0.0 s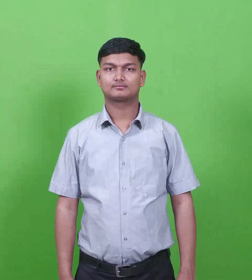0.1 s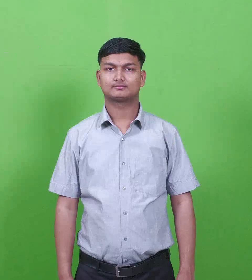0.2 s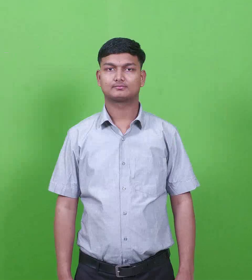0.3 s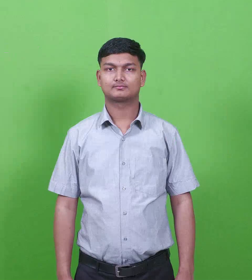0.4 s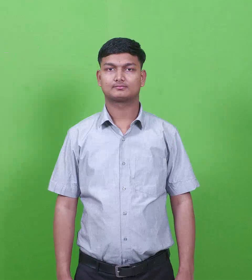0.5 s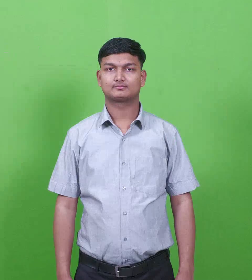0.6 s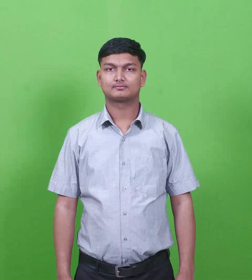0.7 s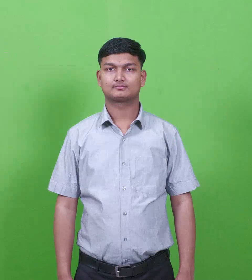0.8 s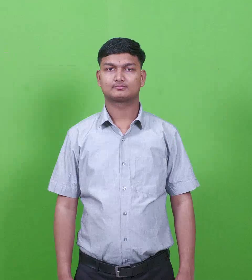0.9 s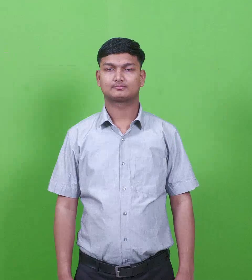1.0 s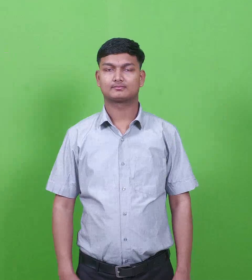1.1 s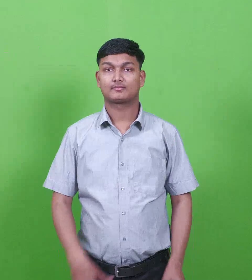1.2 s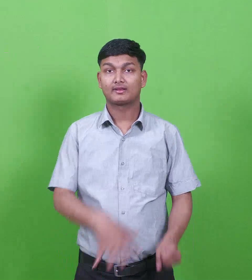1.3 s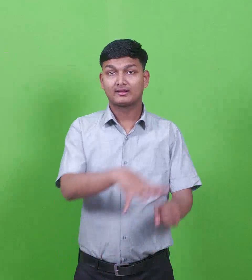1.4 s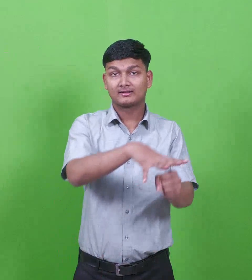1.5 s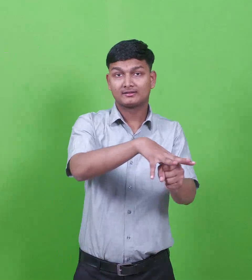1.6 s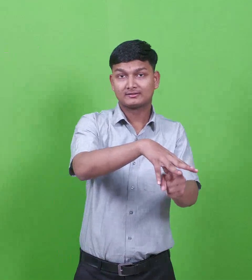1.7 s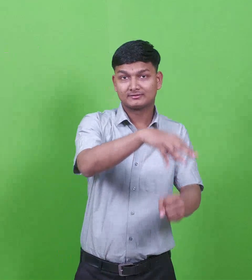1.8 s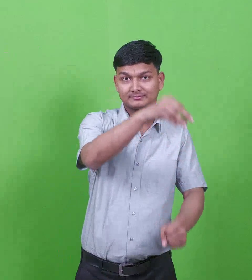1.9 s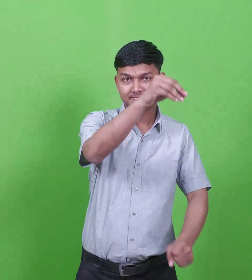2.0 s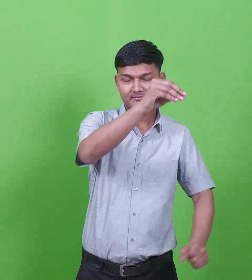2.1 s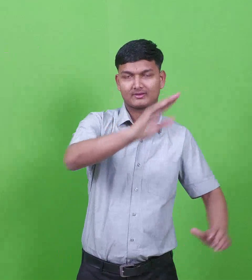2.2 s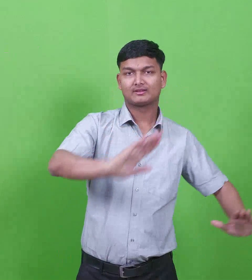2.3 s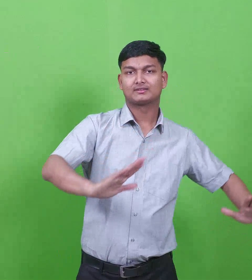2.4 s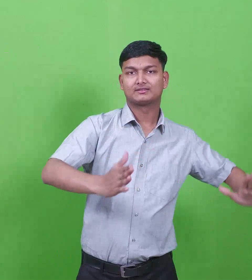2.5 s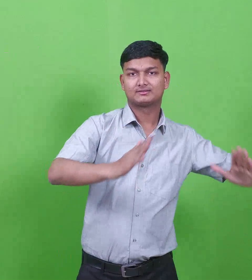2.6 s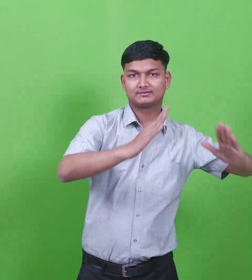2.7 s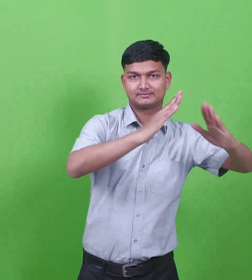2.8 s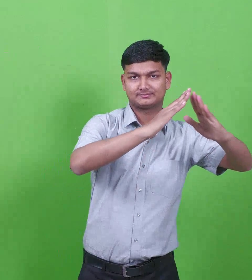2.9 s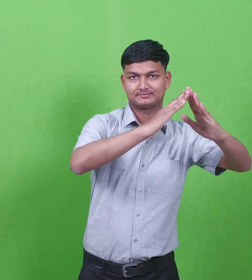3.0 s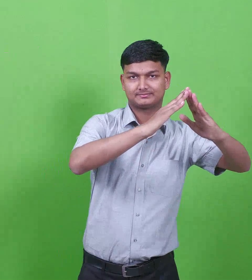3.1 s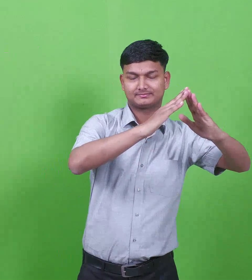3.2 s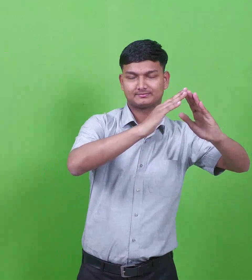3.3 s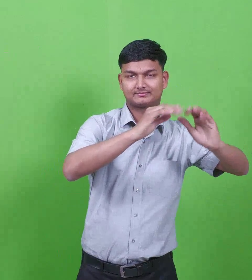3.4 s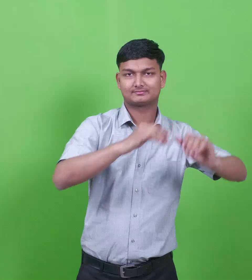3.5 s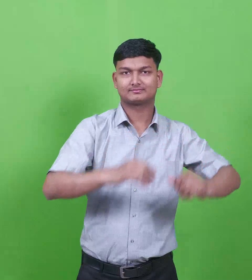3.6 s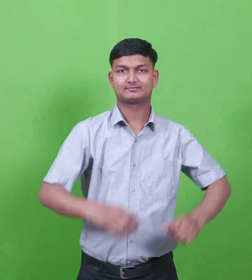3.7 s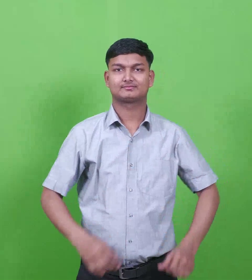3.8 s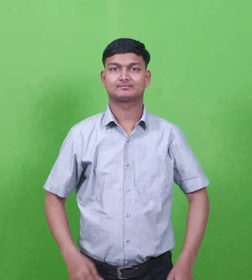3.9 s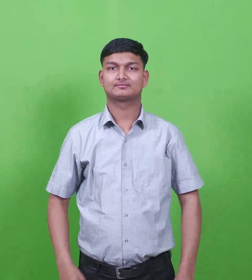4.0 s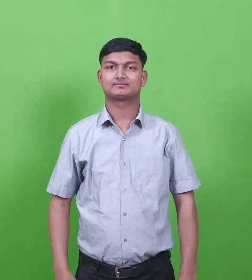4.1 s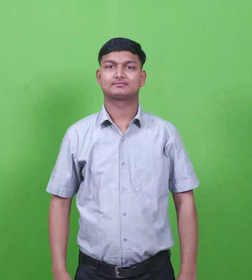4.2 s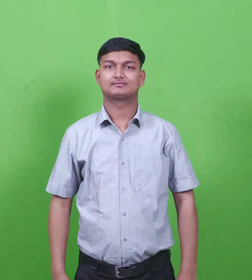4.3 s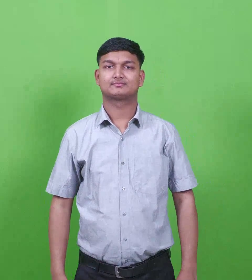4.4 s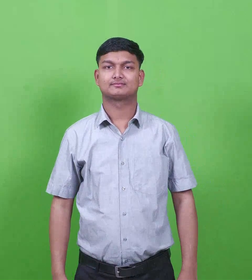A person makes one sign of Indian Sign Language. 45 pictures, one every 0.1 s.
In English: abarim mountains
